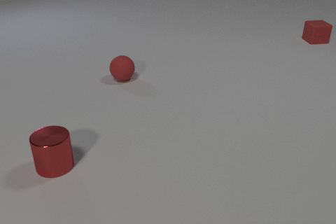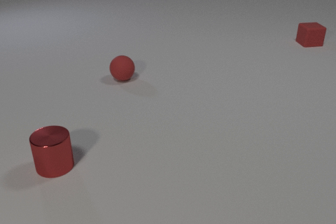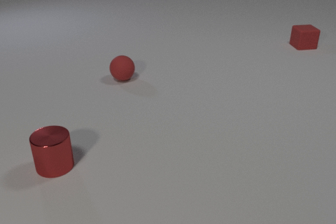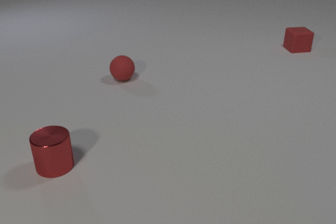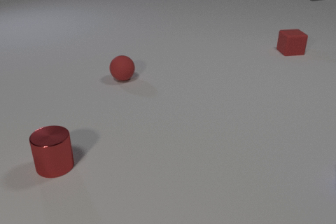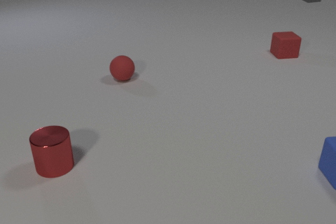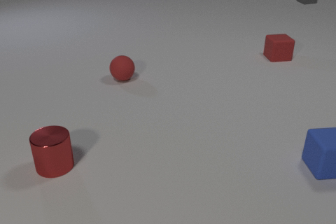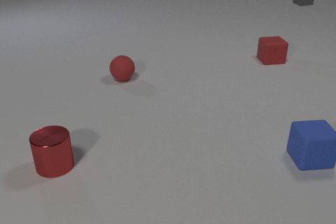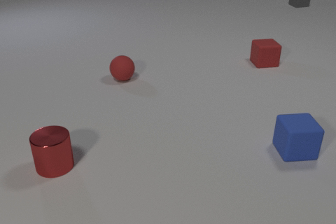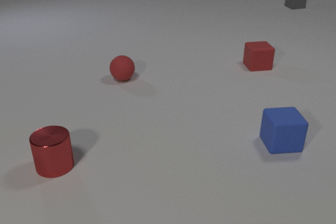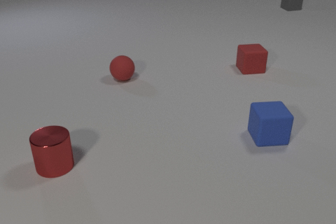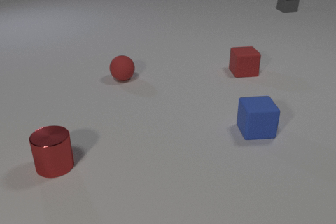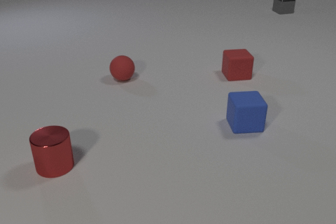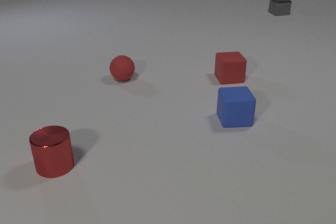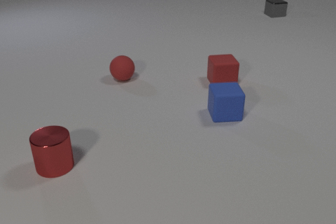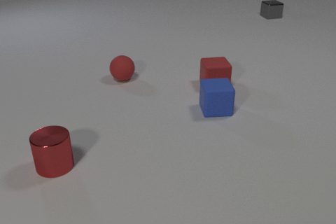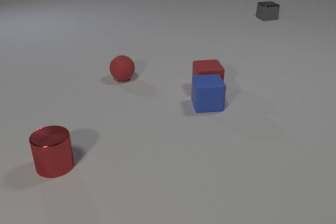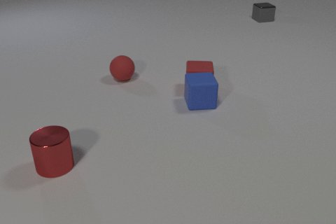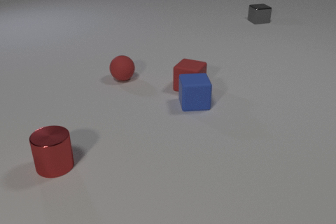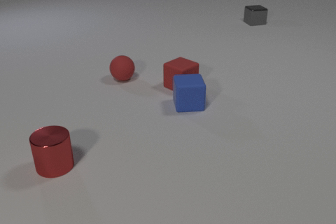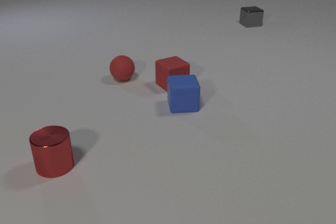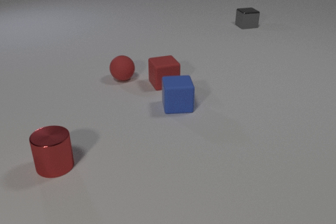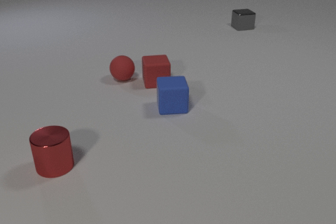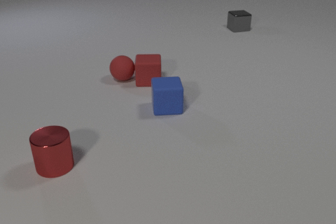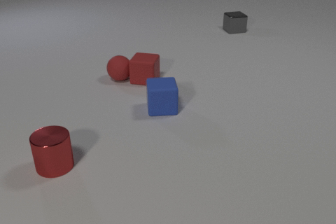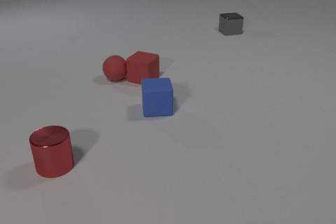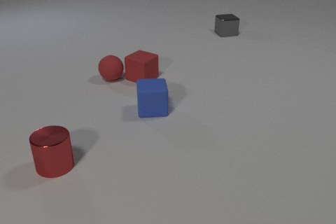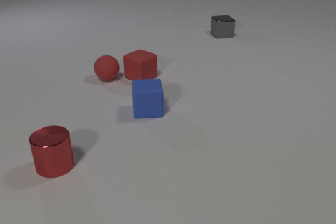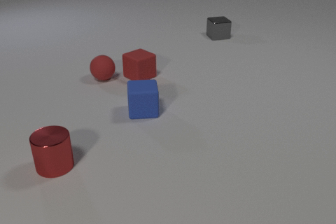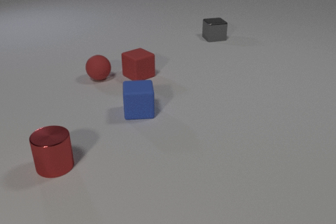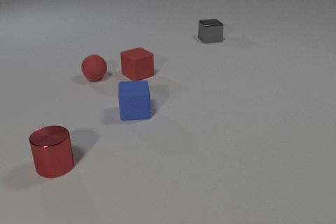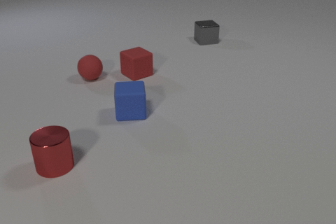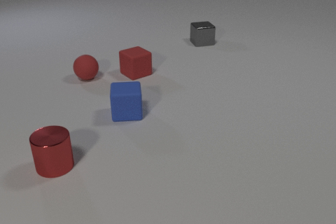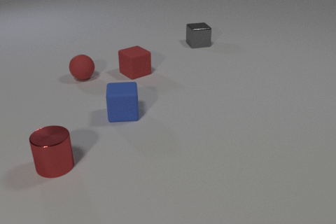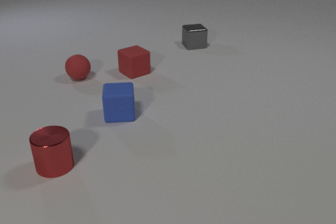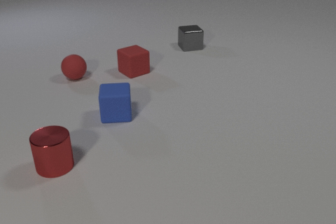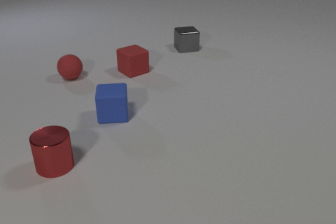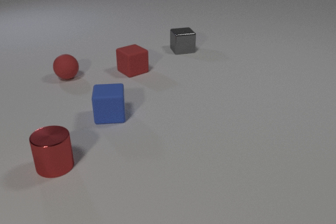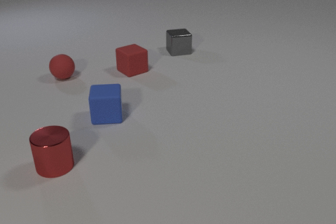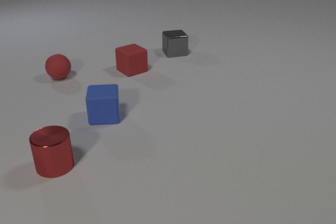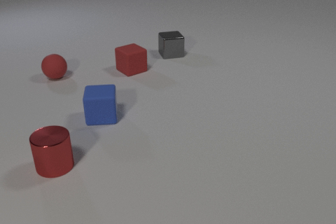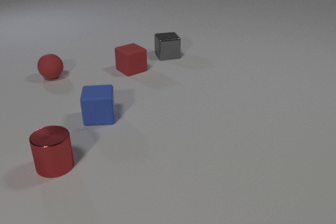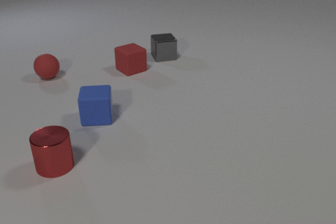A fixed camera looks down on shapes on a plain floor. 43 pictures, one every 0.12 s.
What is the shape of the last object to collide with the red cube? sphere.
What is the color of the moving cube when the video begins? red.
How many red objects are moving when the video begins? 1.
0.00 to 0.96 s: The blue rubber cube comes in at the right edge, slides to the left and away from the camera. The red rubber cube slides toward the camera and to the left. The gray metal cube comes in at the top edge, slides toward the camera and to the left.
0.96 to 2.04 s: The blue rubber cube slides to the left and away from the camera. The red rubber cube slides toward the camera and to the left. The gray metal cube slides toward the camera and to the left. The blue rubber cube and the red rubber cube collide.
2.04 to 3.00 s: The blue rubber cube slides to the left. The red rubber cube slides to the left and away from the camera, spins clockwise seen from above by about 105 degrees, its near face sliding to the left. The red rubber sphere rolls to the left. The gray metal cube slides toward the camera and to the left. The red rubber cube and the red rubber sphere collide.
3.00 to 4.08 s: The blue rubber cube slides to the left. The red rubber cube slides away from the camera and to the left, spins so that its near face slides to the left, clockwise seen from above. The red rubber sphere rolls to the left. The gray metal cube slides toward the camera and to the left.
4.08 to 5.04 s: The blue rubber cube slides to the left. The red rubber cube slides away from the camera. The red rubber sphere rolls to the left. The gray metal cube slides toward the camera and to the left.
